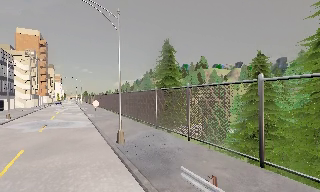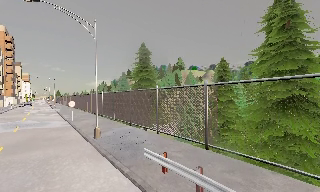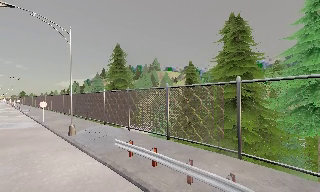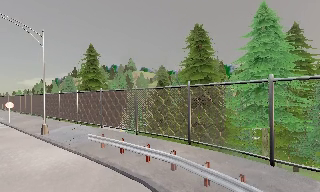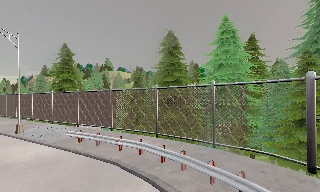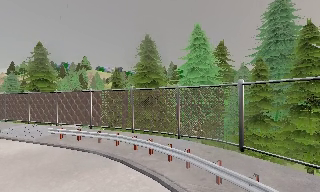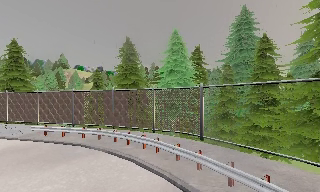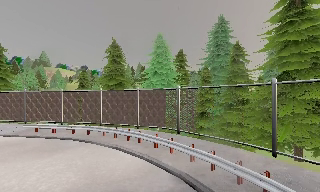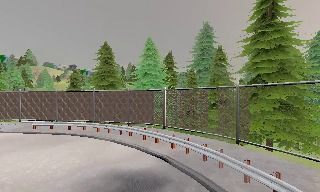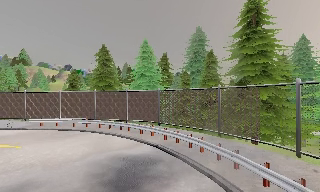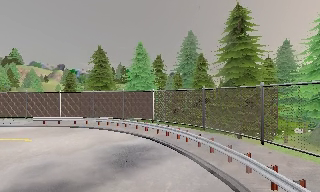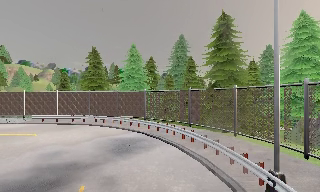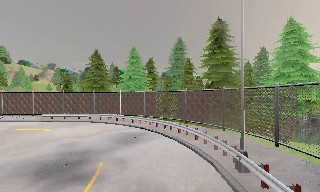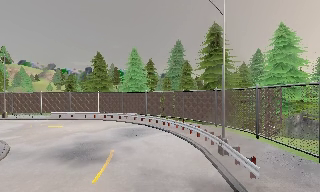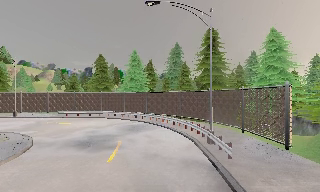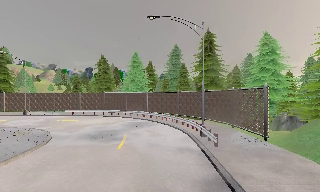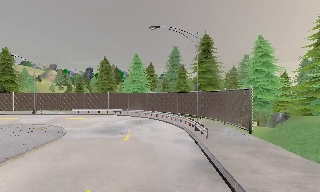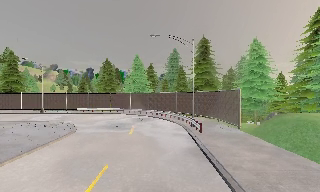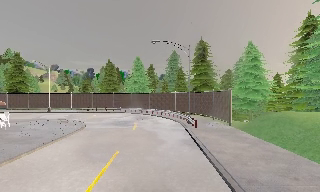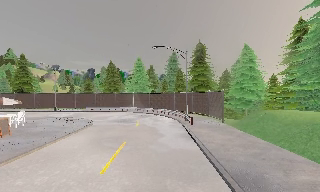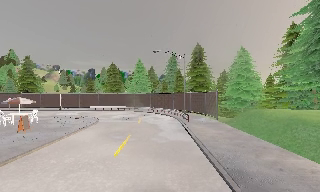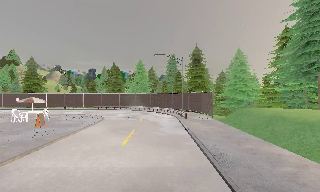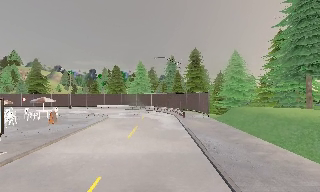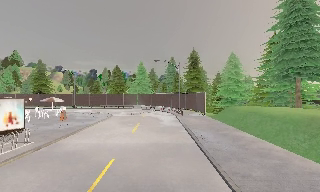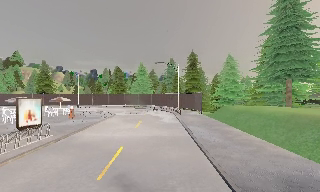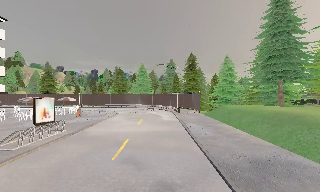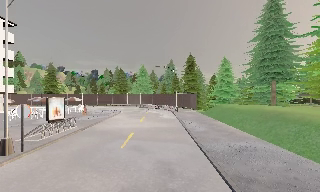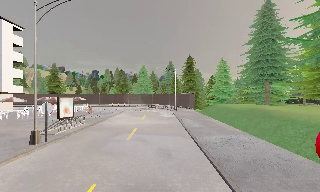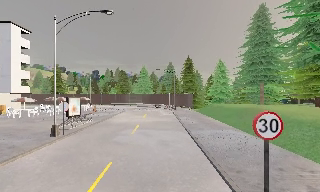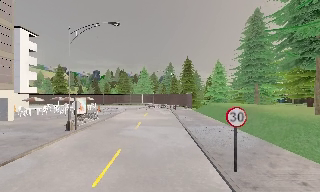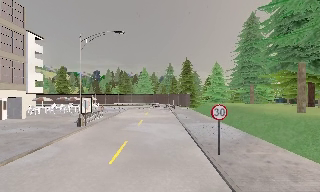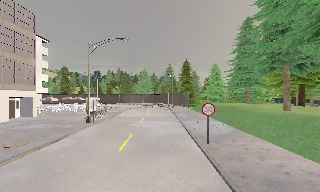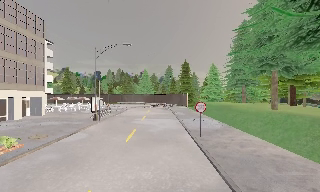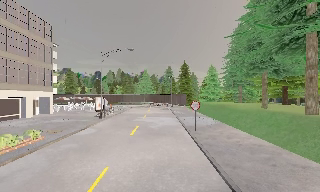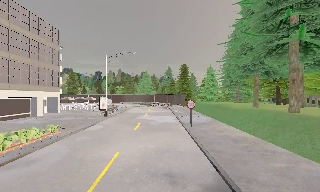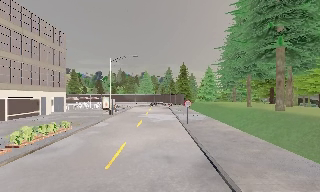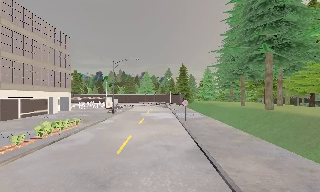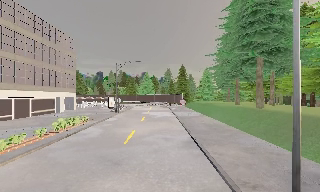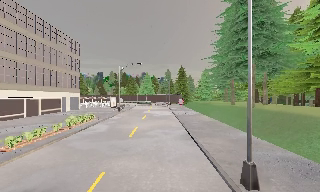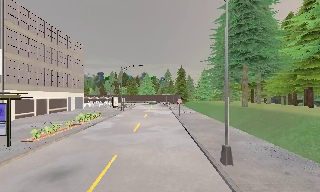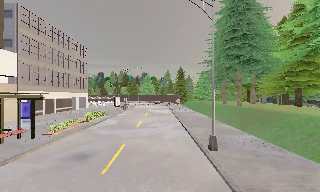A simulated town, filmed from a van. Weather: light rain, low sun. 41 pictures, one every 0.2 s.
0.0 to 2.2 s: The camera pans to its right, which is clockwise from overhead, by about 60 degrees. It travels backward, about 18 m.
2.2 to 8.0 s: The camera travels backward, about 45 m, so what stands in front gets smaller.
The film runs backward here.
